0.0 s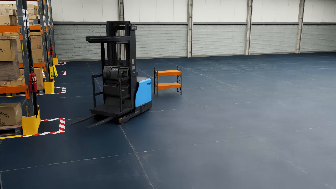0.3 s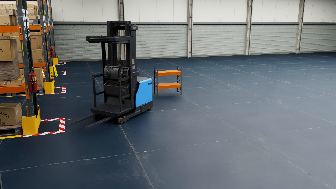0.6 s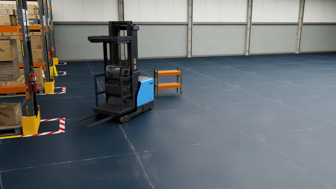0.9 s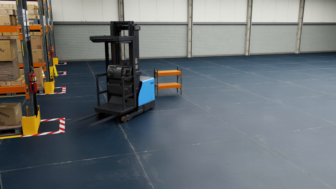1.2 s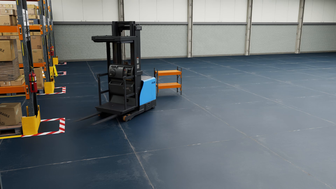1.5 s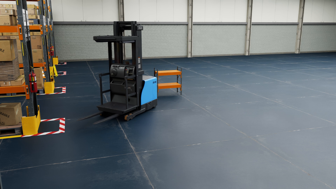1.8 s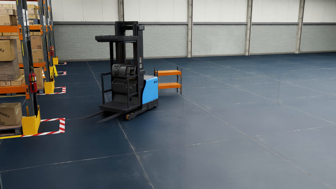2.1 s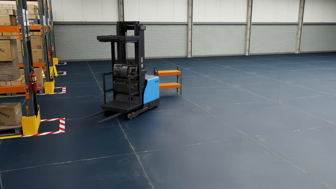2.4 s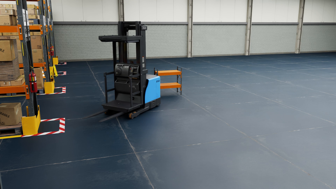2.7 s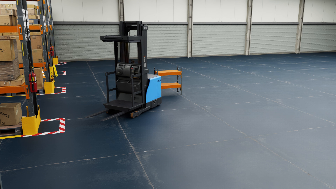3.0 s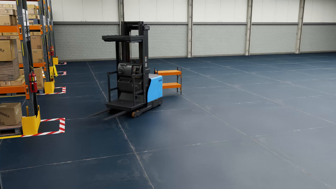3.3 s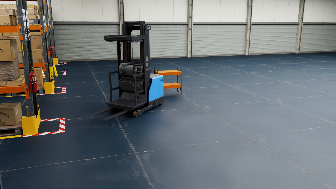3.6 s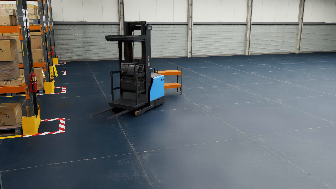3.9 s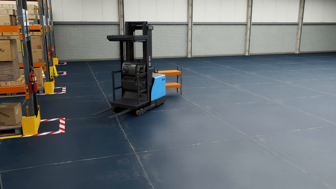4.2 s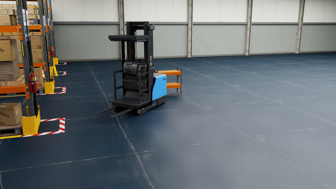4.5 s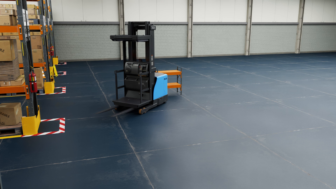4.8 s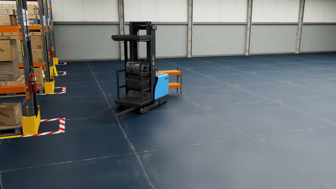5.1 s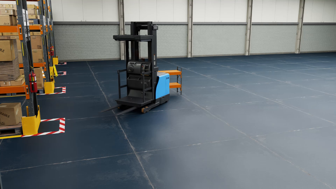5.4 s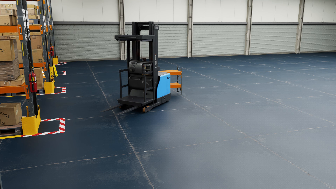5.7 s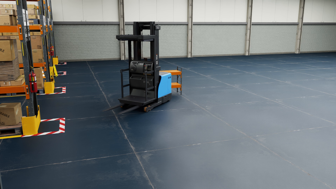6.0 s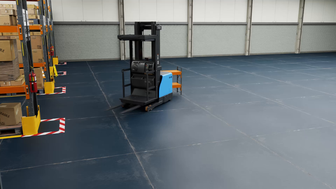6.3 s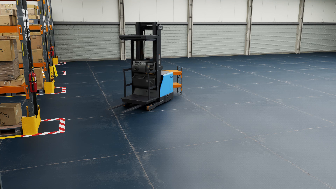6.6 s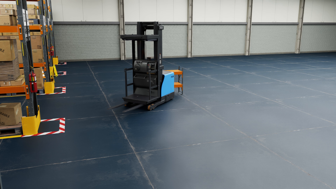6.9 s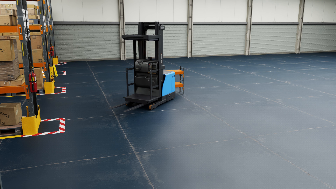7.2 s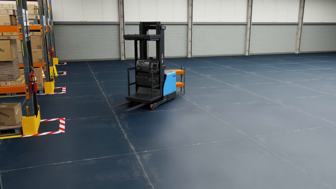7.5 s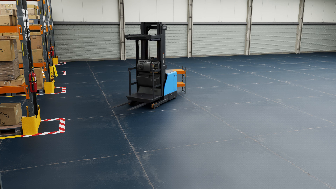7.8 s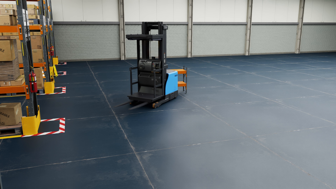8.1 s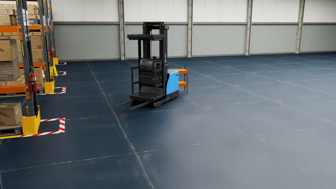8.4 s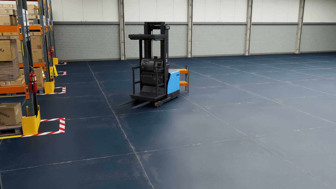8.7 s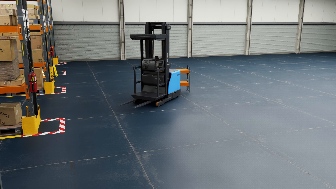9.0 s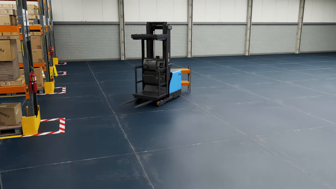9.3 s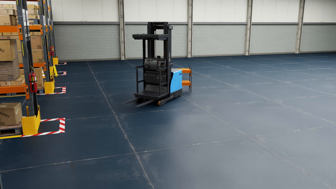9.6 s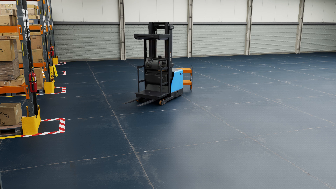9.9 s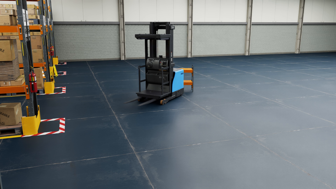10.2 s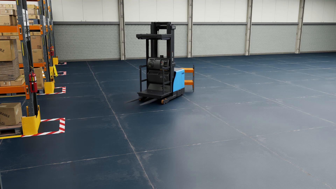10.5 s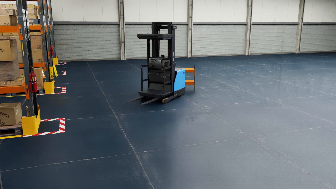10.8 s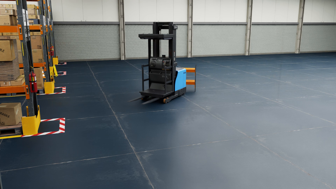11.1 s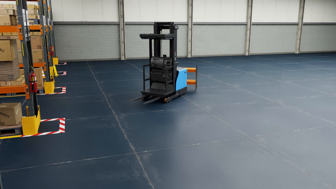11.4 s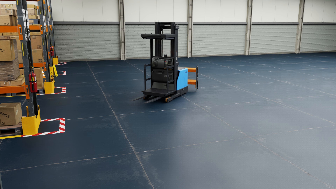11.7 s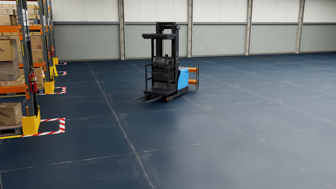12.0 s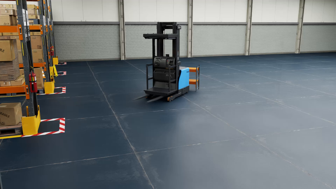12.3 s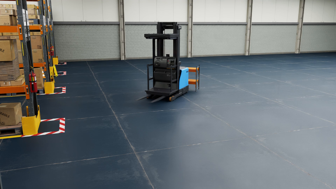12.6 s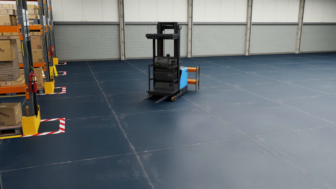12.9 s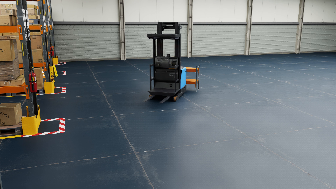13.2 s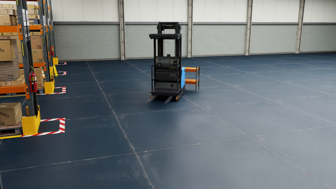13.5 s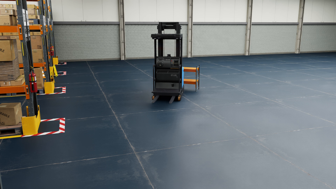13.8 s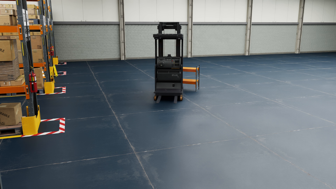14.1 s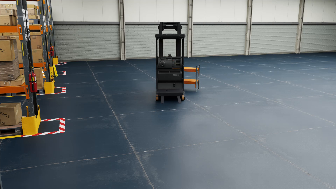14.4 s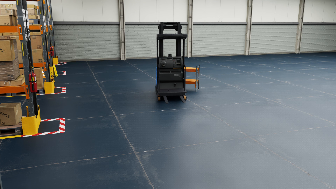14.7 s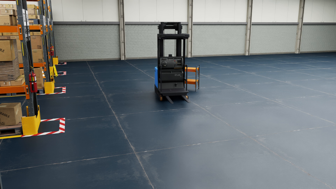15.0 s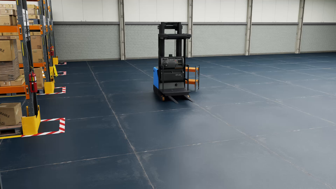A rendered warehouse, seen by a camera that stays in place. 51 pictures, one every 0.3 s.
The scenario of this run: A forklift runs into an object in its way.
